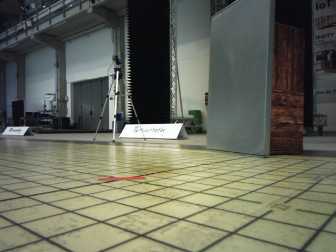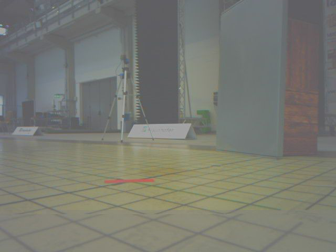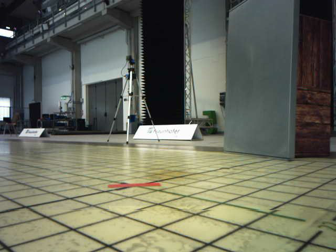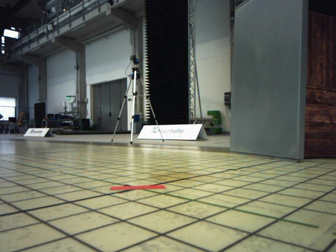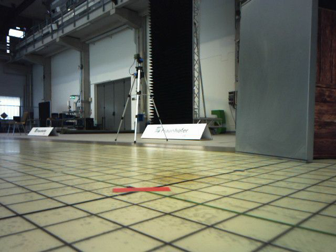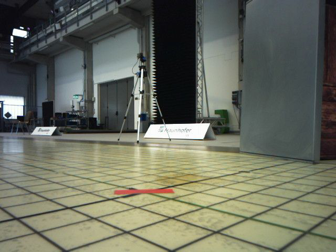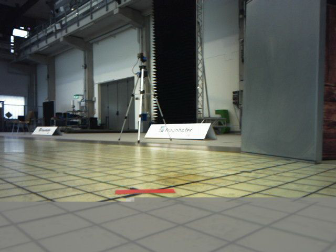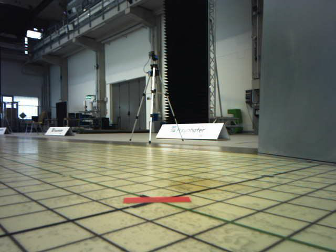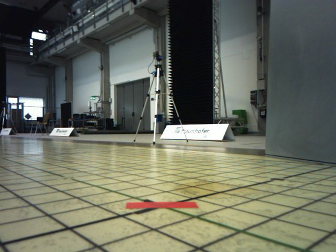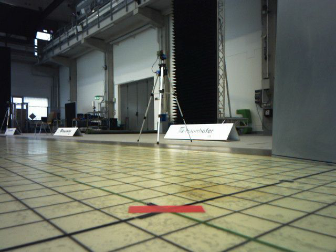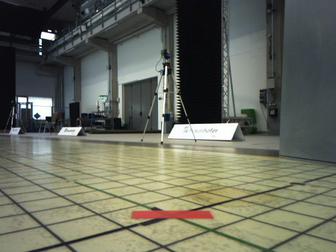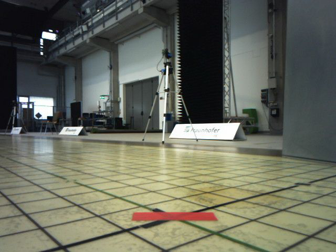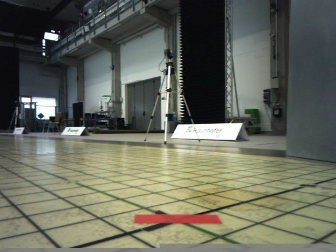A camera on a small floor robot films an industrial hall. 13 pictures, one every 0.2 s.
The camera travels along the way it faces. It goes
forward.
0.0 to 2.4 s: The camera pans to its left, which is counterclockwise from overhead, by about 10 degrees. It travels forward, about 0.4 m, so what stands in front looms larger.
The film runs forward here.
